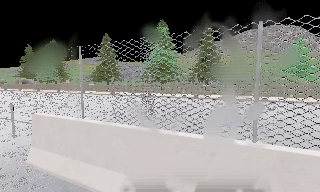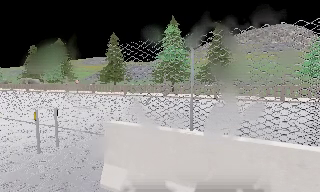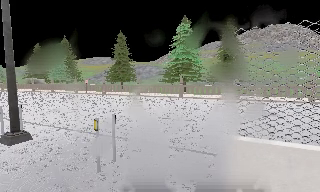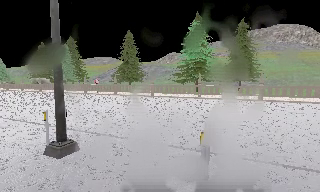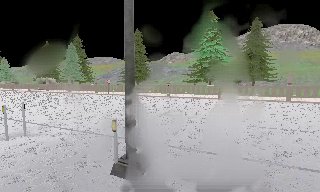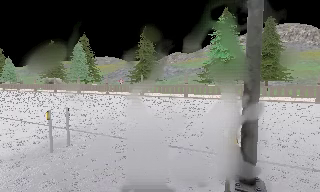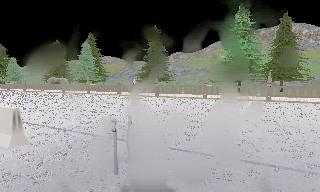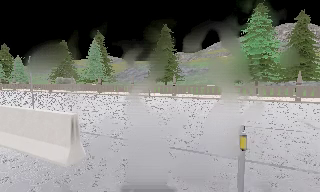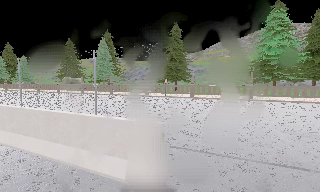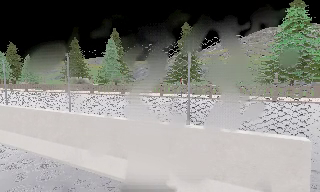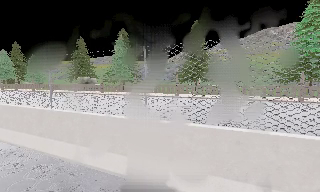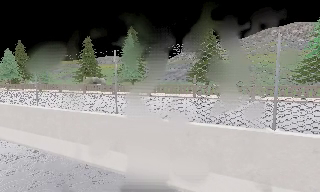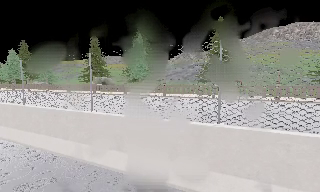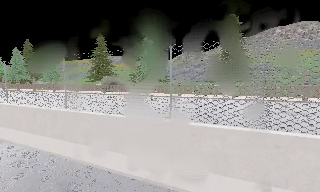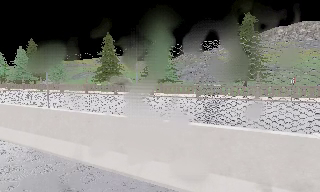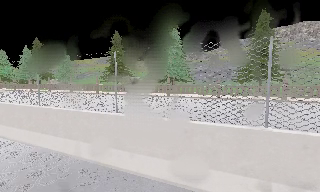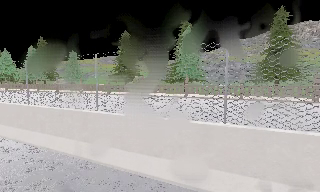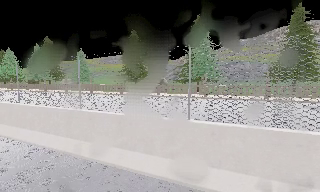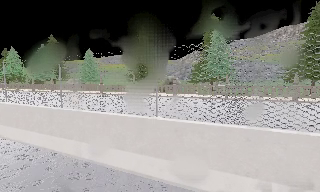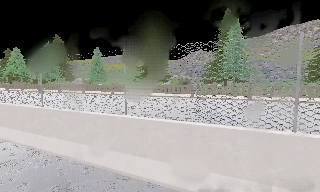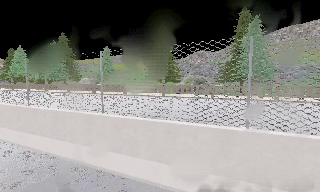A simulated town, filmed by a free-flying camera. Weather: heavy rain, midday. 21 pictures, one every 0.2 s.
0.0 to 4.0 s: The camera travels to its left and forward, about 45 m, so close, fixed things drift to the right.
The film runs backward here.
